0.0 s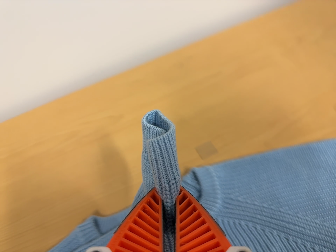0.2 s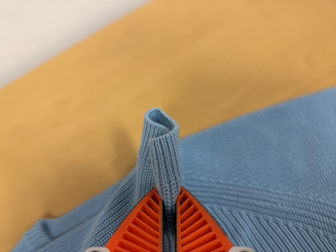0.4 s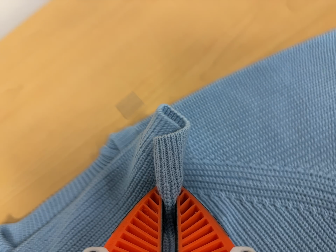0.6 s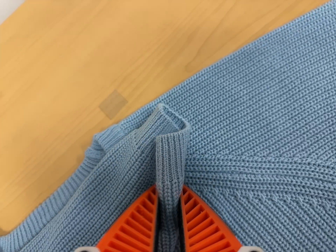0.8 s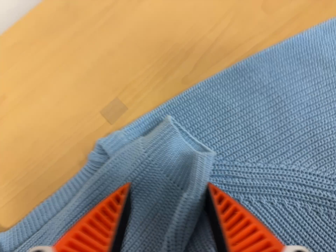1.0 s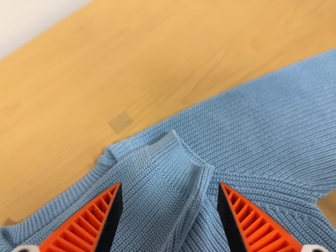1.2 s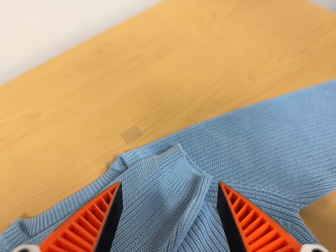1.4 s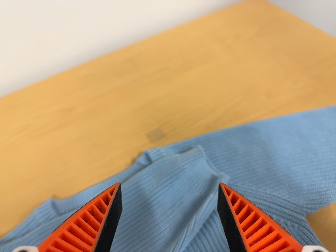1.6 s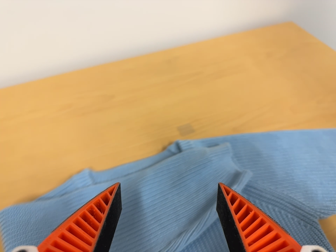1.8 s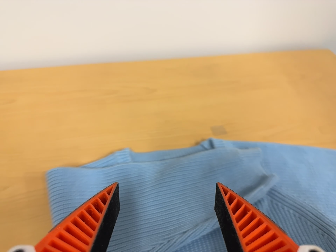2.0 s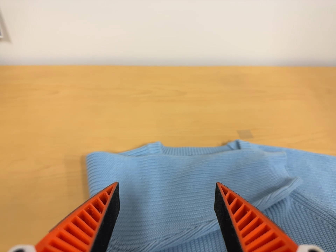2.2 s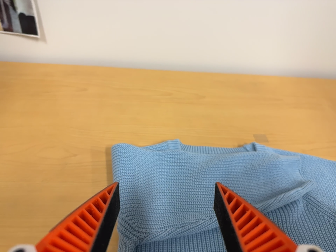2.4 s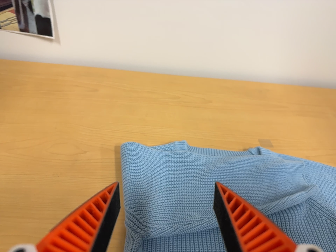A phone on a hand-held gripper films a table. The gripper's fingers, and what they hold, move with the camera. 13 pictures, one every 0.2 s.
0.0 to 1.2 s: The camera travels to its right, about 6 cm, so close, fixed things drift to the left. It rolls about its line of sight by about 10 degrees, and the scene rotates counterclockwise.
1.2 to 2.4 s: The scene slides to the right, as the camera pans about 15 degrees to its left. It travels backward, to its left and toward the bottom of its view, about 28 cm, so what stands in front gets smaller. Its aim tips toward the top of its view by about 15 degrees. It rolls about its line of sight by about 35 degrees, and the scene rotates clockwise.
The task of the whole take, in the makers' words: left arm across.
The film runs forward here.
